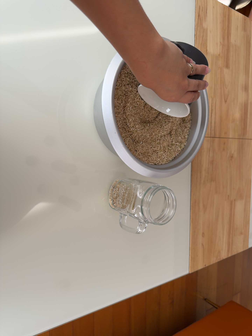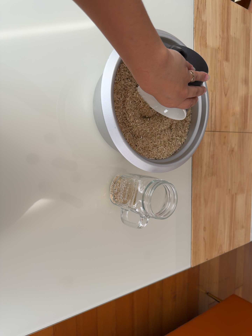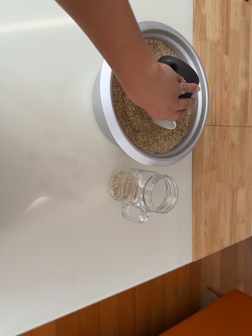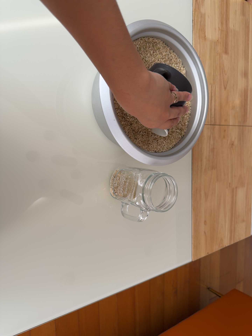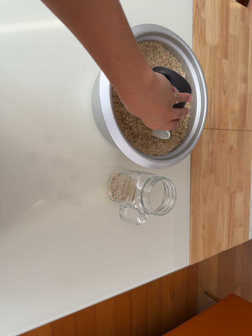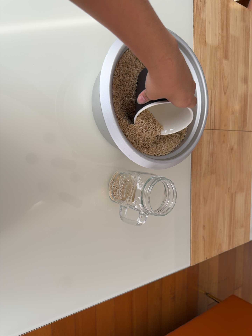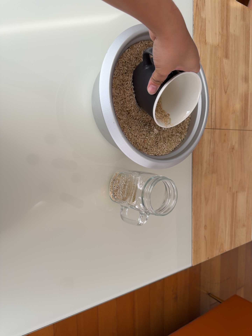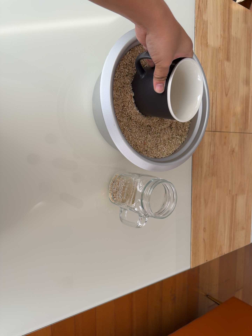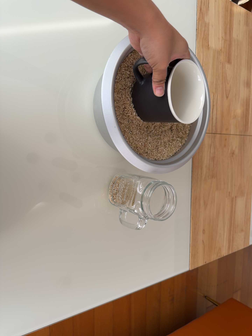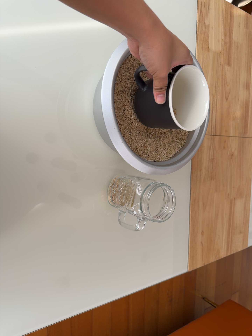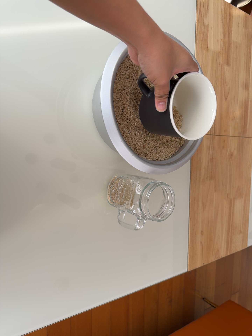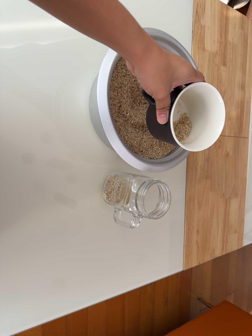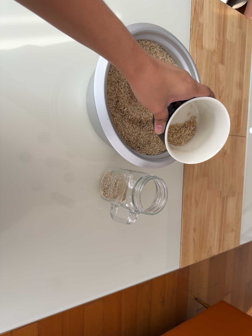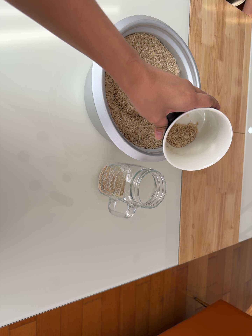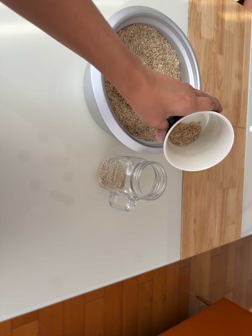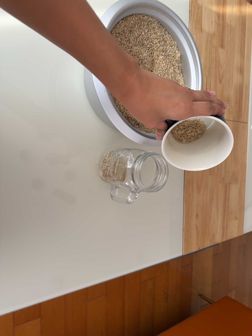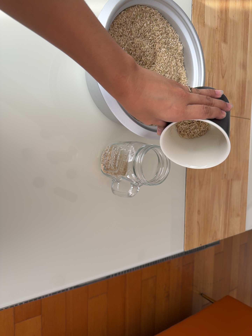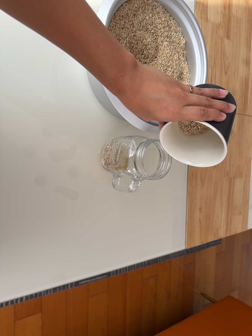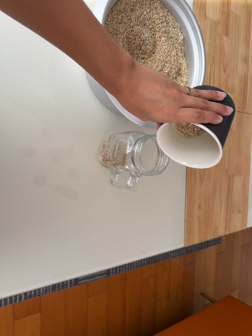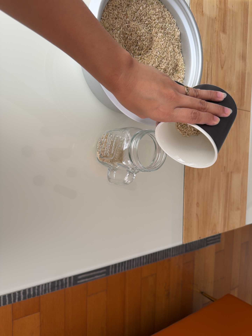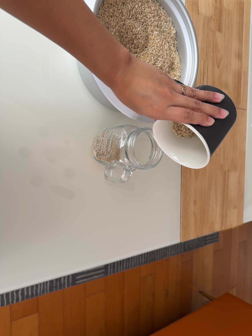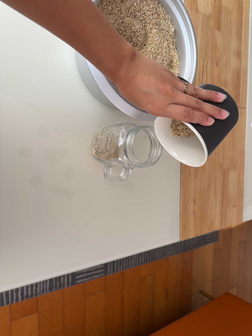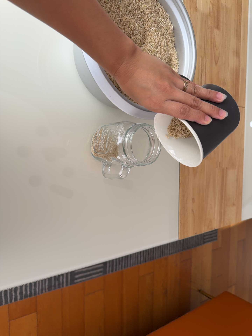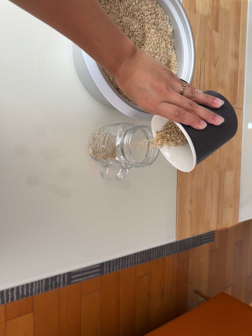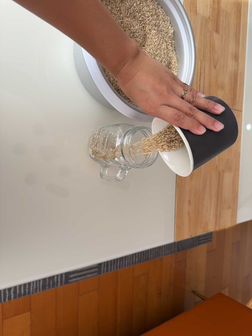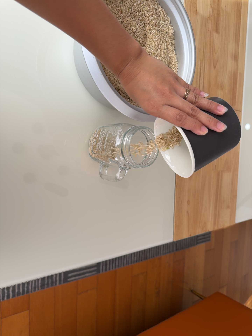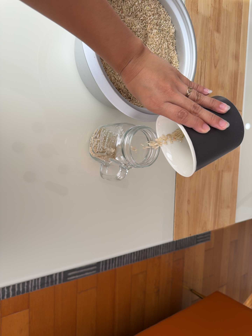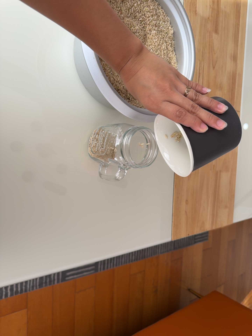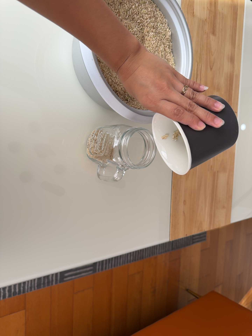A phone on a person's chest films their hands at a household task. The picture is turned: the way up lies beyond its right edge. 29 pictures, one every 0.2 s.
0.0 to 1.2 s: The camera keeps its place and its aim.
1.2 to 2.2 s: The camera shifts only a little, or ends up much as it began.
2.2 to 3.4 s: The camera travels toward the bottom of its view, about 8 cm, so close, fixed things drift upward.
3.4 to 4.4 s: The camera shifts only a little, or ends up much as it began.
4.4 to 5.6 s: The camera keeps its place and its aim.
The film runs forward here.
